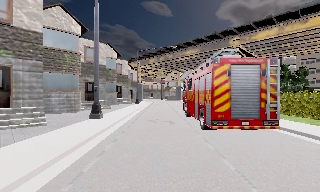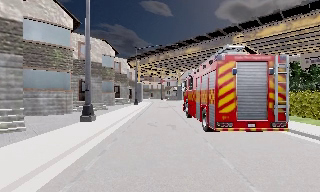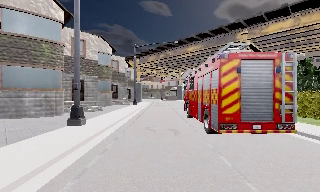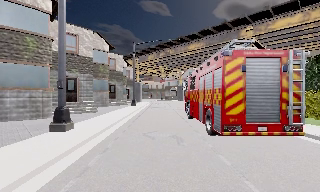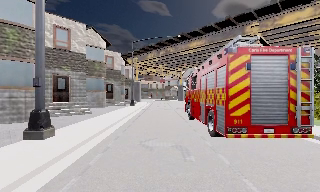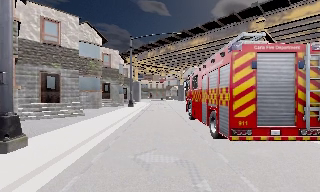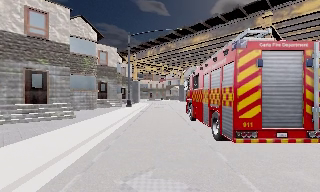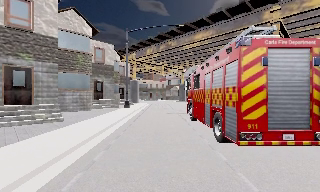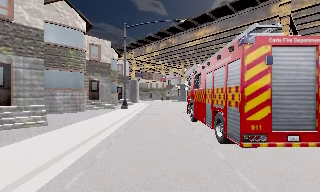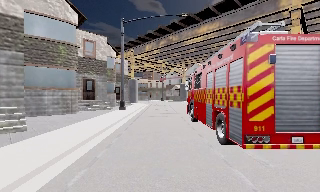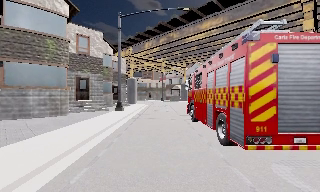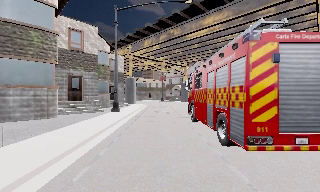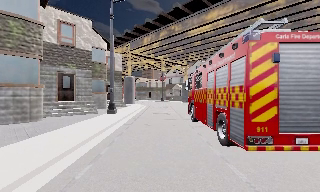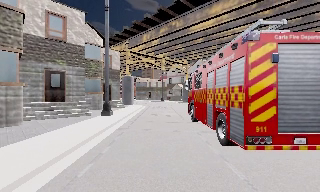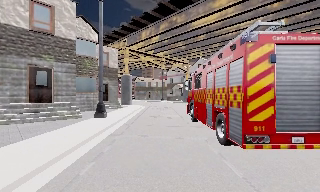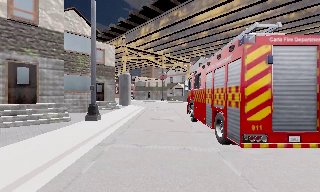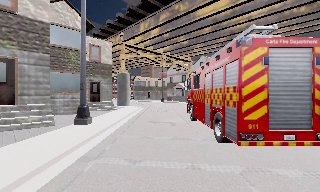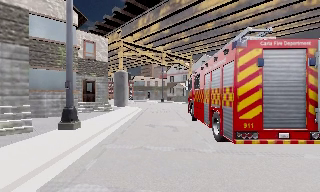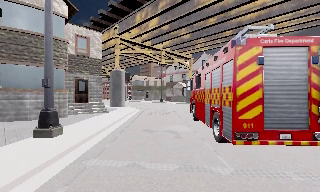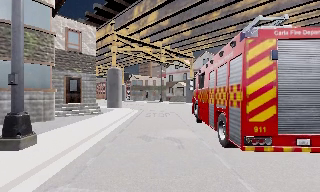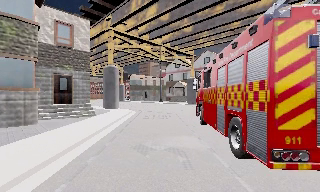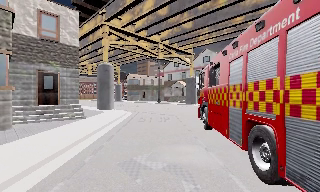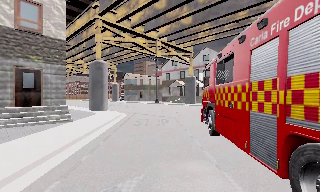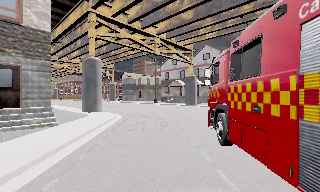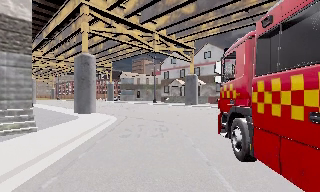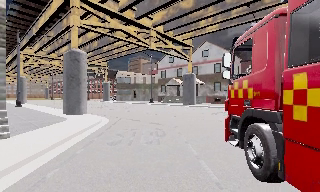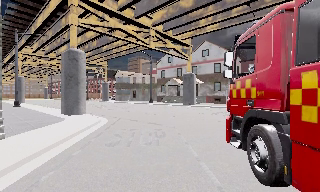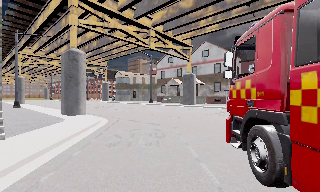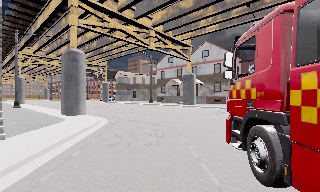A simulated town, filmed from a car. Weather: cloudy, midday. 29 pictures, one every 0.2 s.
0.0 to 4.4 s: The camera travels forward, about 30 m, so what stands in front looms larger.
4.4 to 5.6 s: The camera travels forward, about 4 m, so what stands in front looms larger. It loses speed.
The film runs forward here.
